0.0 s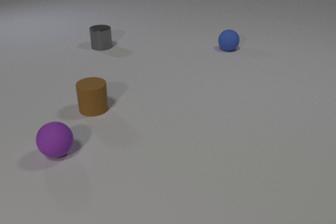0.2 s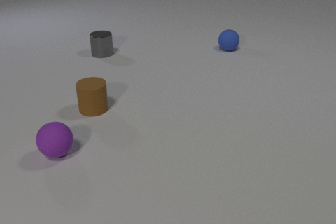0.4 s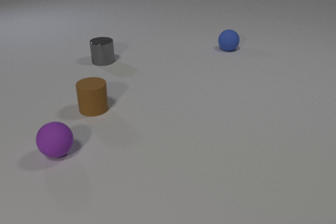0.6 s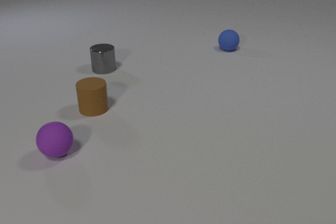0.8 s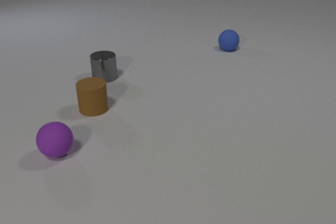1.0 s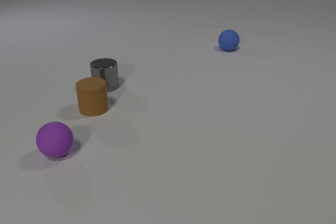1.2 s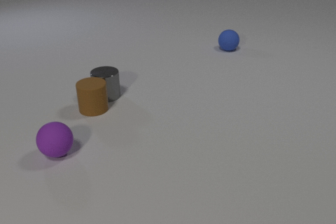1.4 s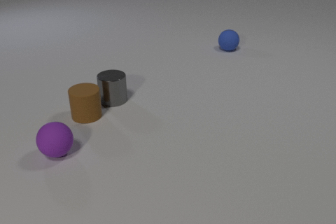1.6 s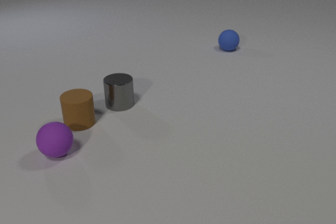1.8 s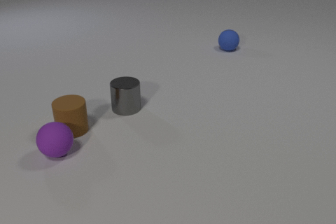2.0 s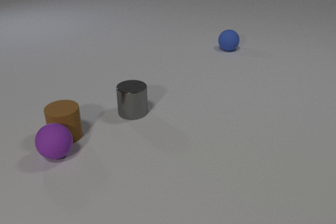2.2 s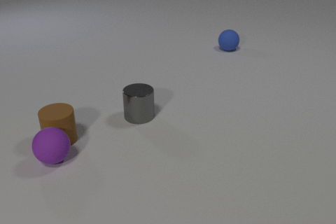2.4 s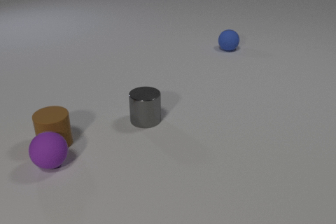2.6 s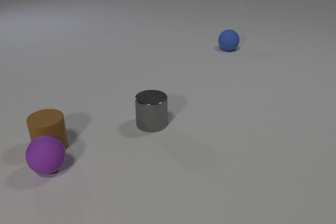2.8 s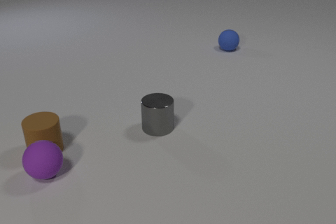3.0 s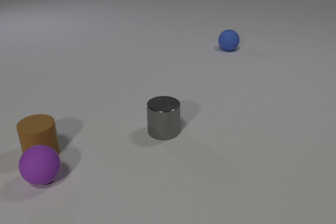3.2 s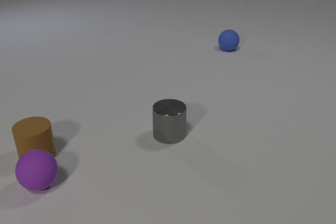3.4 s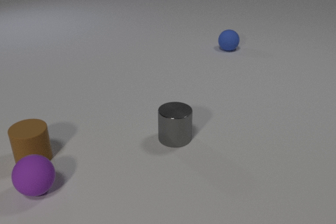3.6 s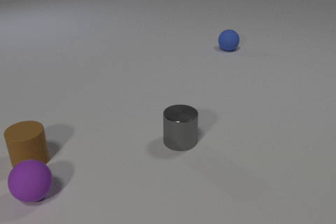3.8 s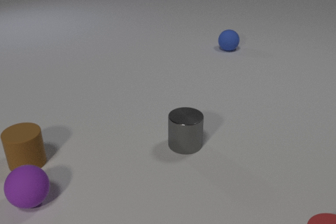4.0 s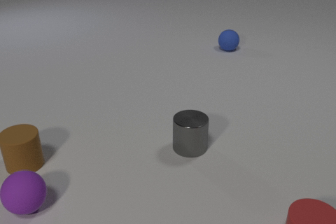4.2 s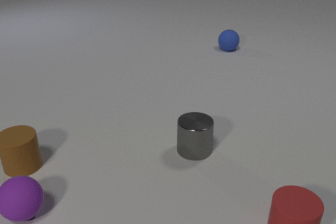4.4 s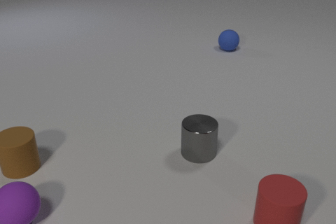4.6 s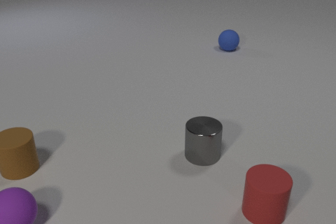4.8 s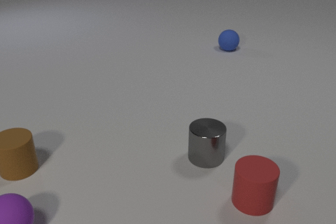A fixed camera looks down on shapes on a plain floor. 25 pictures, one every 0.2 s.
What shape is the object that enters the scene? cylinder.
How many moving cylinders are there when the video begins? 1.
Are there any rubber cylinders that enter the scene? yes.
0.0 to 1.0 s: The gray metal cylinder slides toward the camera.
1.0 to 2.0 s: The gray metal cylinder slides toward the camera and to the right. The brown rubber cylinder slides toward the camera and to the left. The gray metal cylinder and the brown rubber cylinder collide. The brown rubber cylinder and the purple rubber sphere collide.
2.0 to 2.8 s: The gray metal cylinder slides toward the camera and to the right. The brown rubber cylinder slides to the left and toward the camera. The purple rubber sphere rolls toward the camera.
2.8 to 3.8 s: The gray metal cylinder slides toward the camera and to the right. The brown rubber cylinder slides to the left and toward the camera. The red rubber cylinder comes in at the bottom edge, slides to the left. The purple rubber sphere rolls toward the camera and to the left.
3.8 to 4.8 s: The gray metal cylinder slides to the right and toward the camera. The brown rubber cylinder slides to the left. The red rubber cylinder slides to the left and away from the camera. The purple rubber sphere rolls toward the camera and to the left.
